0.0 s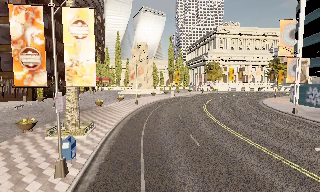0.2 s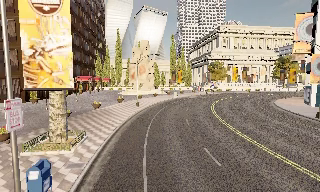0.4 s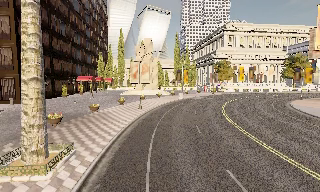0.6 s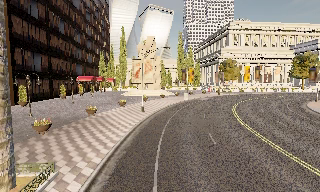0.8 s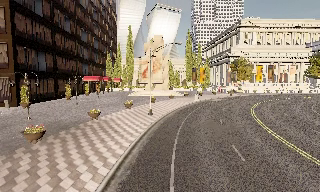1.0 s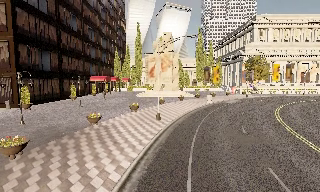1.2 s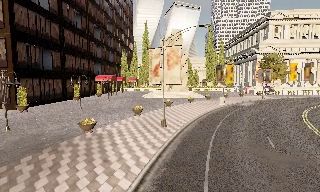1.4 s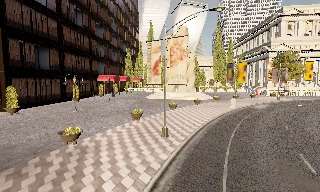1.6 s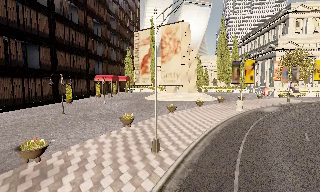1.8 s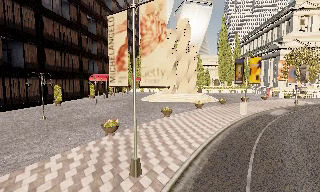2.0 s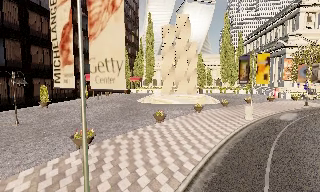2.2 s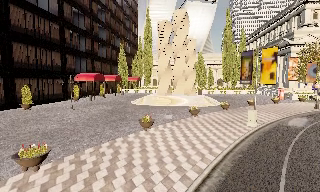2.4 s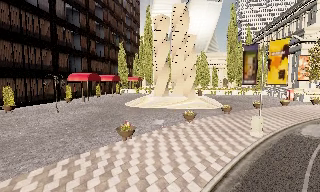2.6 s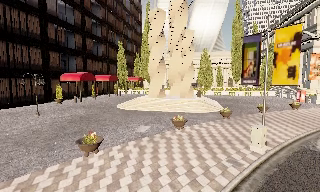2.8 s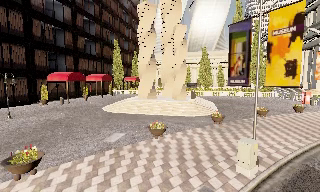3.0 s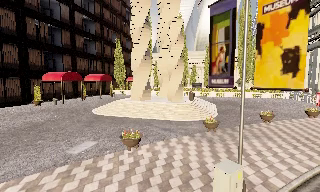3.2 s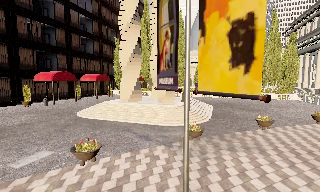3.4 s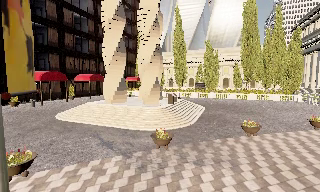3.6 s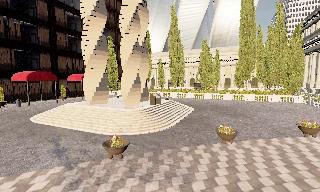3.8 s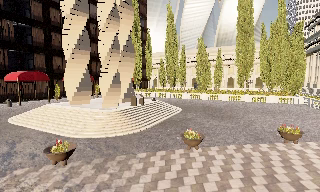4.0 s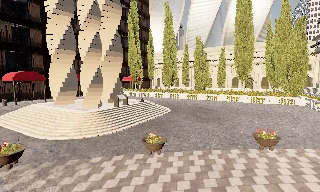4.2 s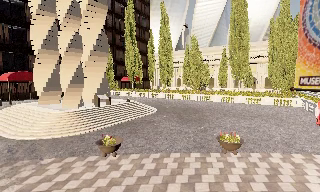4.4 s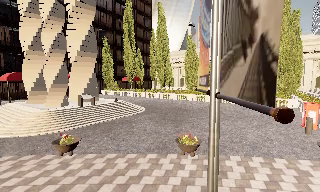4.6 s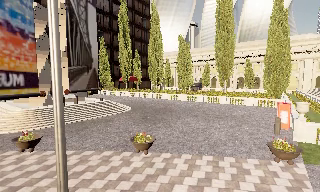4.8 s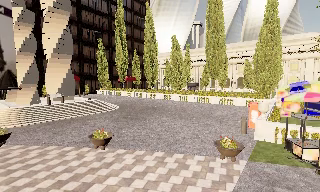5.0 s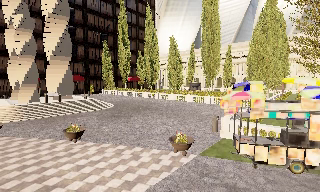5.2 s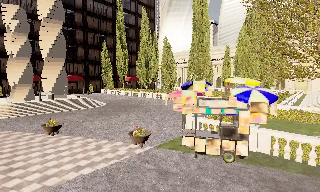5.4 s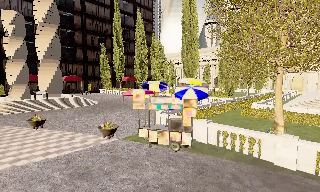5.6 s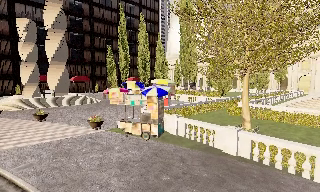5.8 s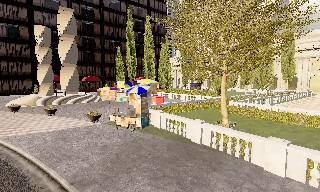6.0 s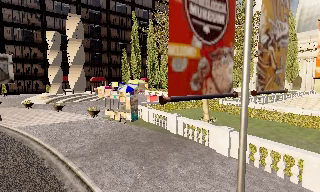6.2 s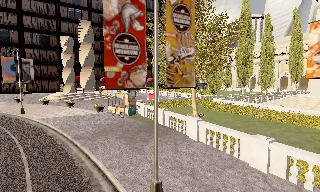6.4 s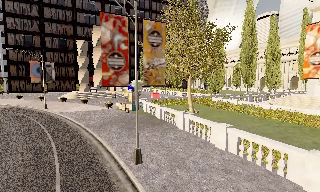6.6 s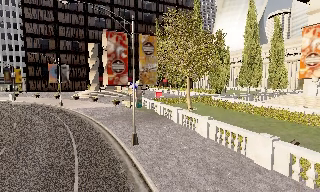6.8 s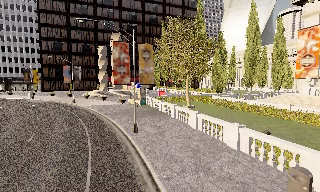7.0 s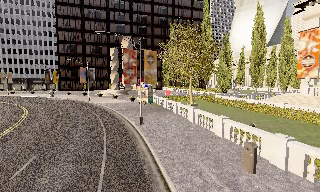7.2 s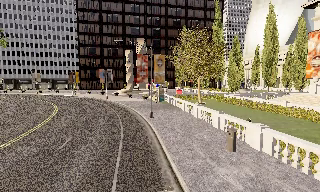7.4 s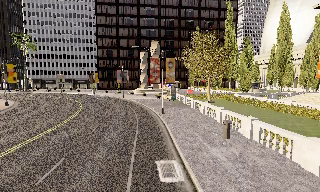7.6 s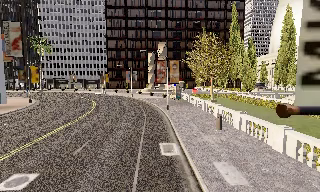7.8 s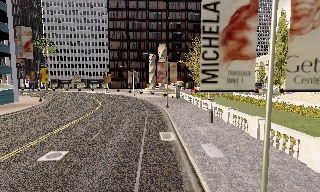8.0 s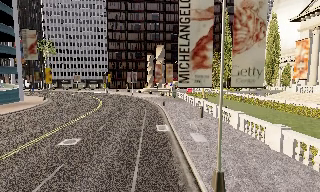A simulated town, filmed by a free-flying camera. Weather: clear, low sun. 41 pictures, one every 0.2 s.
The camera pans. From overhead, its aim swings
counterclockwise.
0.0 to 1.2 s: The scene slides to the right, as the camera pans about 10 degrees to its left. It travels forward, about 14 m, so what stands in front looms larger.
1.2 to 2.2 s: The camera travels forward, about 12 m, so what stands in front looms larger.
2.2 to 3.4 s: The camera pans to its left, which is counterclockwise from overhead, by about 15 degrees. It travels to its right and forward, about 16 m, so close, fixed things drift to the left.
3.4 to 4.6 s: The camera pans to its left, which is counterclockwise from overhead, by about 15 degrees. It travels to its right, about 16 m, so close, fixed things drift to the left.
4.6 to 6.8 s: The camera pans to its left, which is counterclockwise from overhead, by about 35 degrees. It travels to its right and backward, about 30 m, so close, fixed things drift to the left.
6.8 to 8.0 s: The camera pans to its left, which is counterclockwise from overhead, by about 15 degrees. It travels backward, about 14 m, so what stands in front gets smaller.
The film runs backward here.
